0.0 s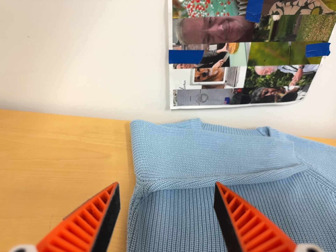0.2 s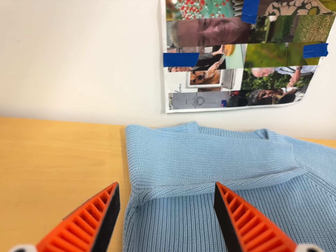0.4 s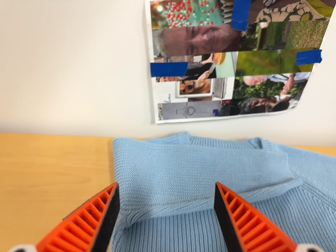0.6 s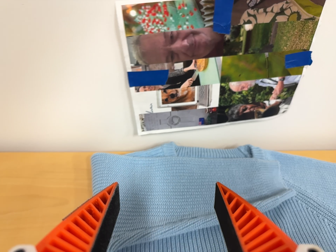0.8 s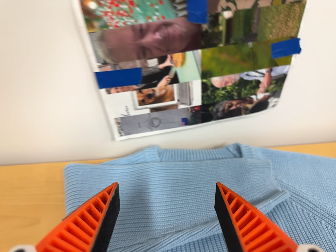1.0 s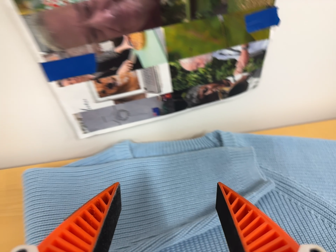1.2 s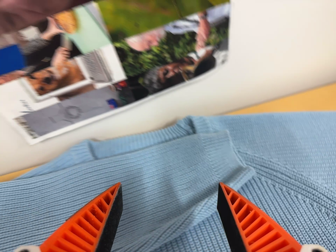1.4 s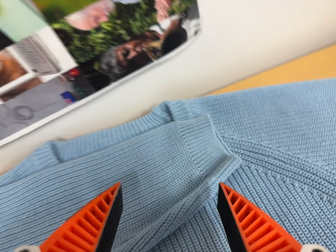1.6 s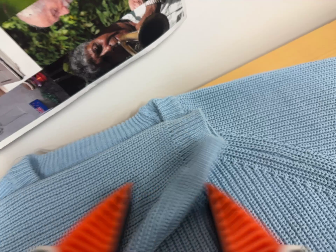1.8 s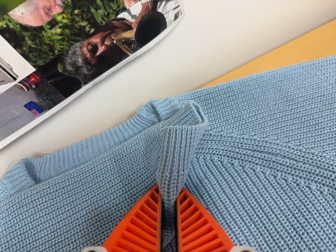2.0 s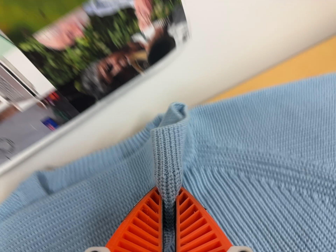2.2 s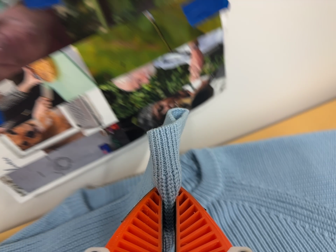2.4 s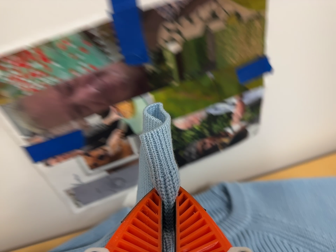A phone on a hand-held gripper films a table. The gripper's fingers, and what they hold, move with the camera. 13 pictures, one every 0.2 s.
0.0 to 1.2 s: The camera travels forward, to its right and toward the top of its view, about 24 cm, so what stands in front looms larger. Its aim tips toward the bottom of its view by about 10 degrees. It rolls about its line of sight by about 20 degrees, and the scene rotates counterclockwise.
1.2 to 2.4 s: The camera travels to its left and toward the top of its view, about 7 cm, so close, fixed things drift to the right. Its aim tips toward the top of its view by about 10 degrees, and the scene shifts downward.
The film runs backward here.
